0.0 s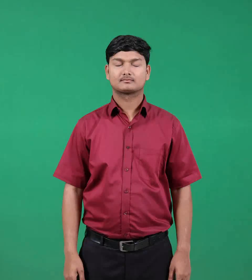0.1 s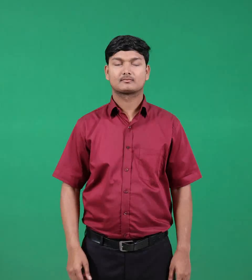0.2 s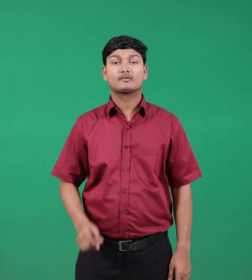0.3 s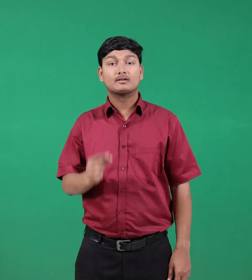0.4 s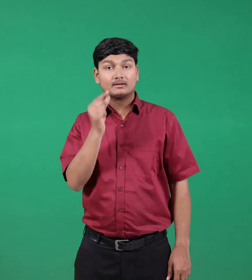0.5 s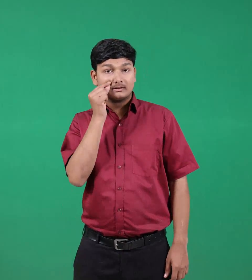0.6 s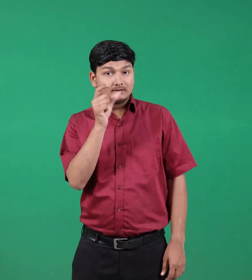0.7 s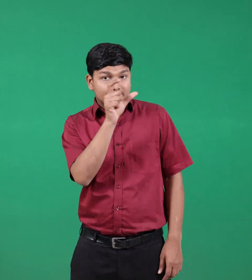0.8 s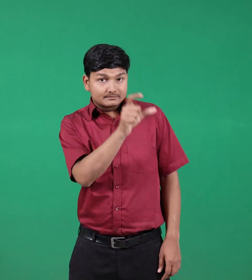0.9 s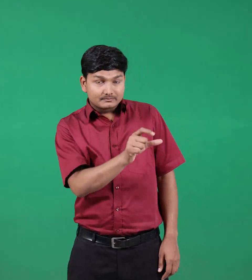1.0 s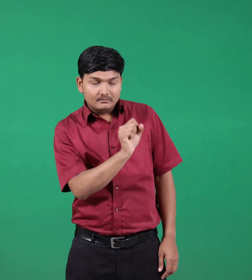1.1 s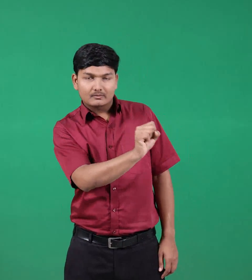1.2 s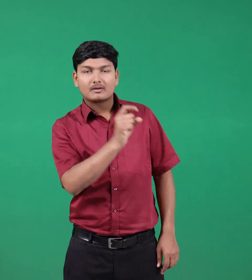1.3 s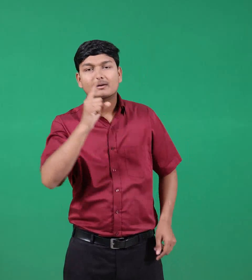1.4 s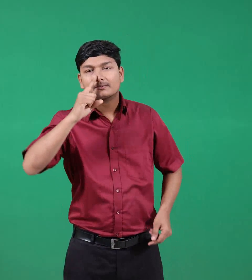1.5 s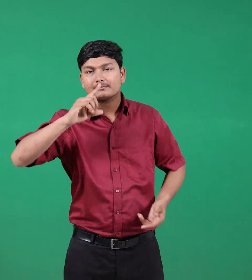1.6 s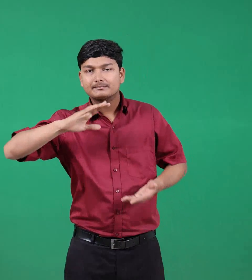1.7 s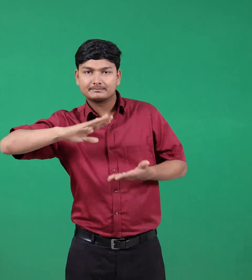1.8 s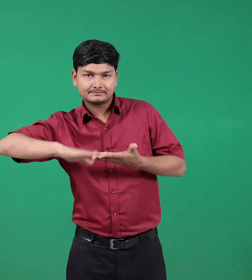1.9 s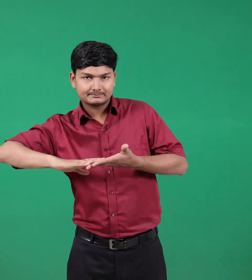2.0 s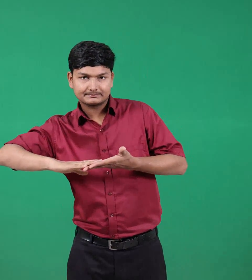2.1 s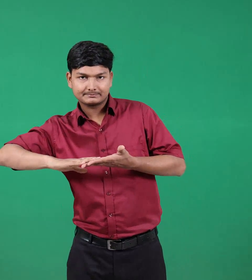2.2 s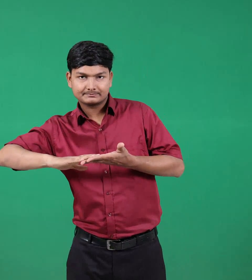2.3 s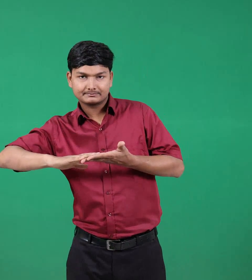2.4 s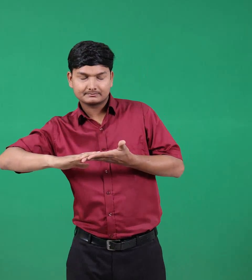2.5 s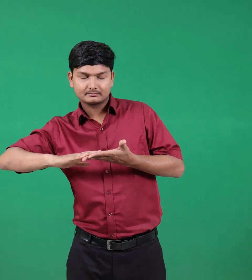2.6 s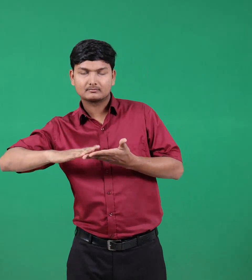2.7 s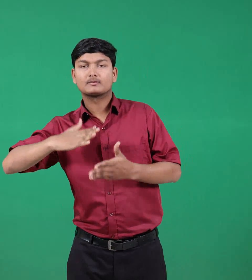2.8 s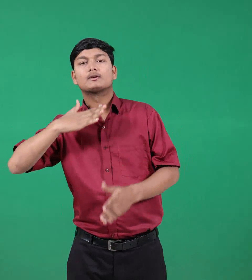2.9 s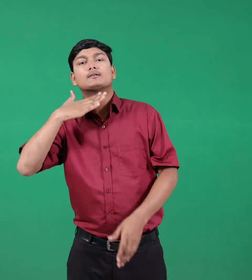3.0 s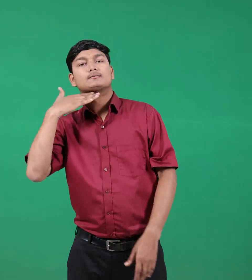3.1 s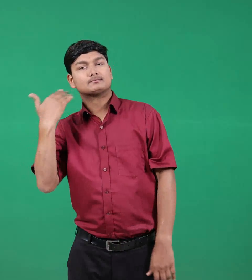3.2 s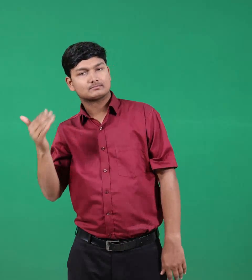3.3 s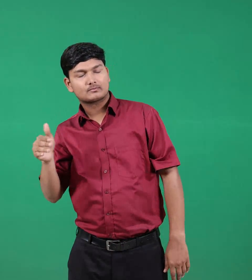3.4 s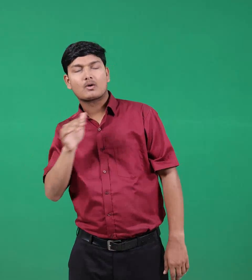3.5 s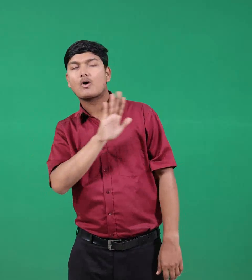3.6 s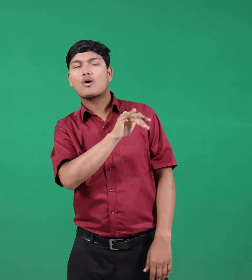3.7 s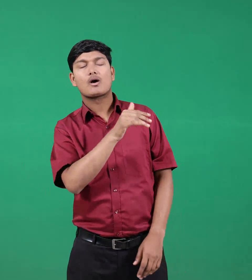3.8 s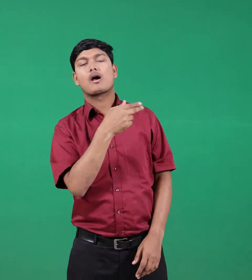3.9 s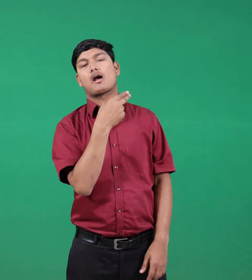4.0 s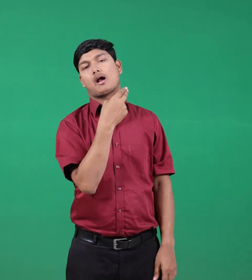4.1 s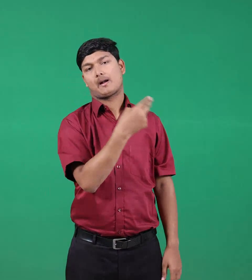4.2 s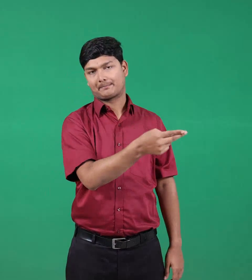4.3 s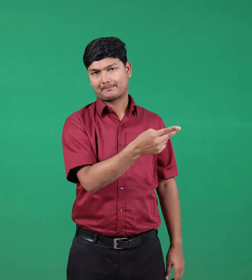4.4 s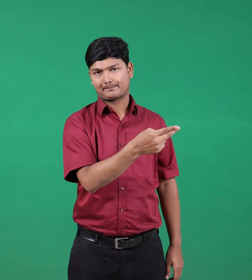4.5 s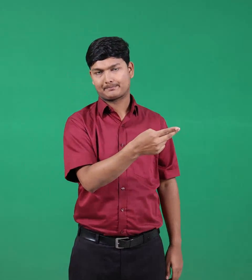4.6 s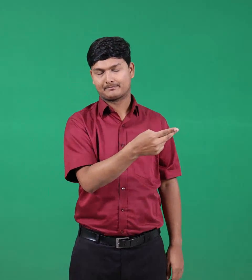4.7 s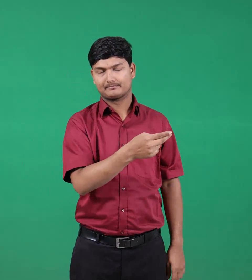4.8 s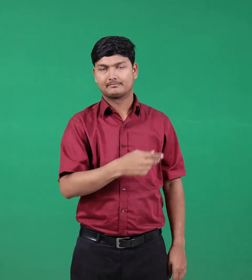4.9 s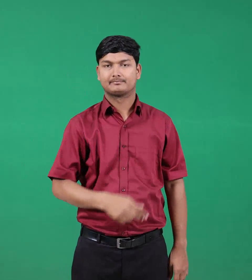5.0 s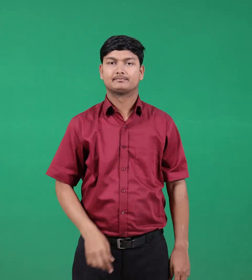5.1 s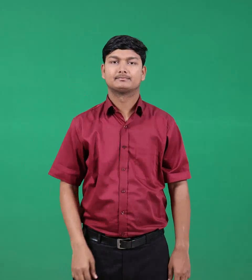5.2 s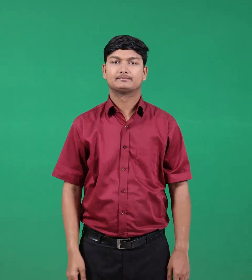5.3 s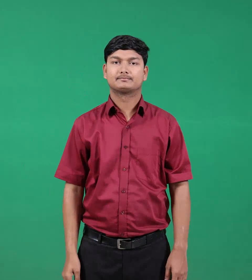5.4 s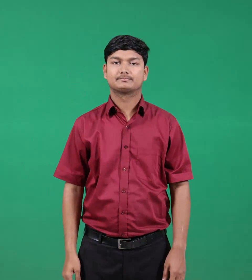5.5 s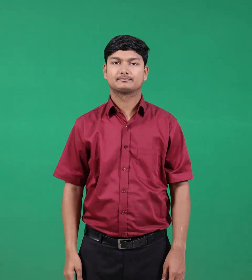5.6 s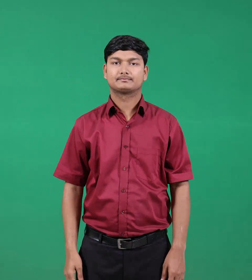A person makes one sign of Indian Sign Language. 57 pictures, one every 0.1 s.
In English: widower
